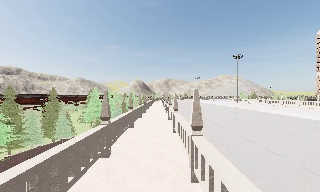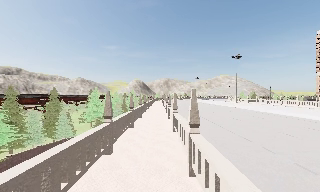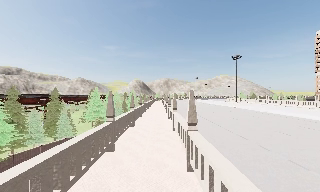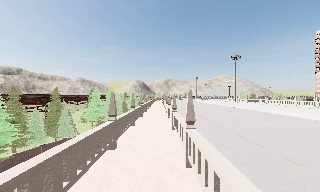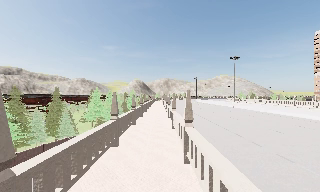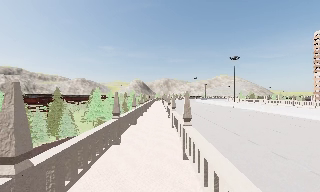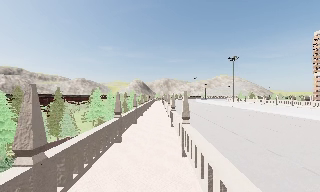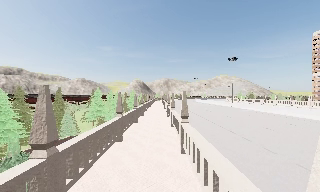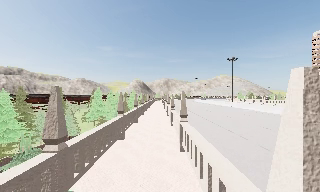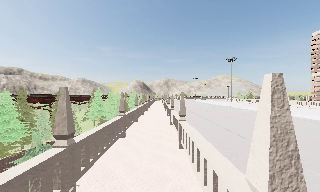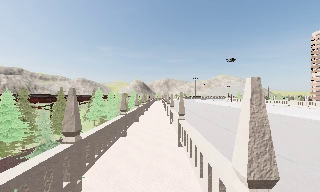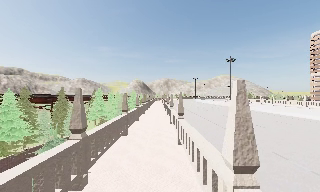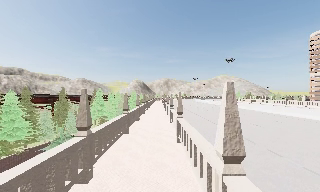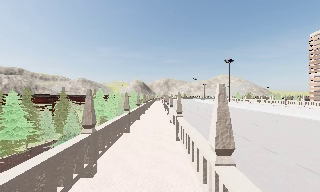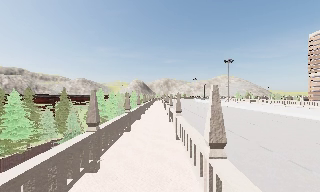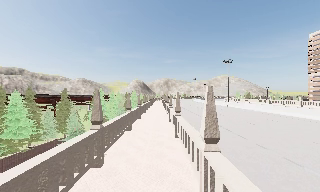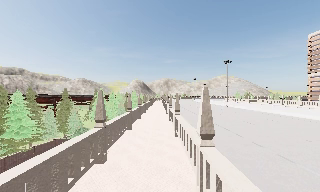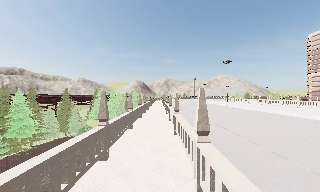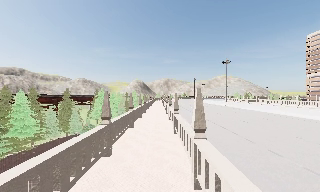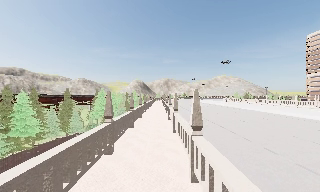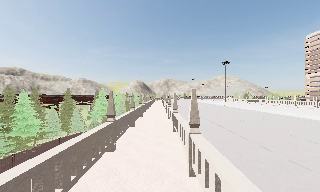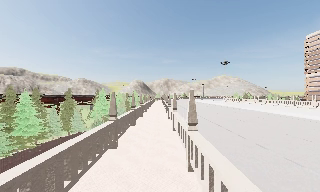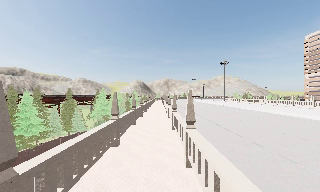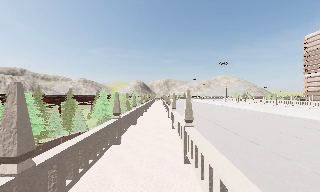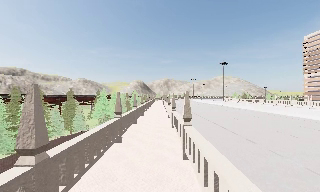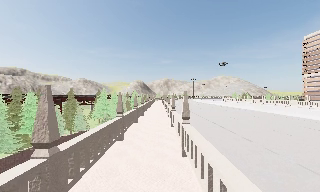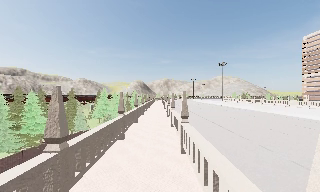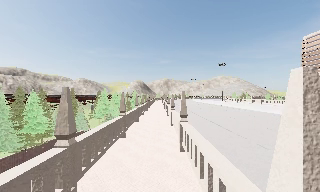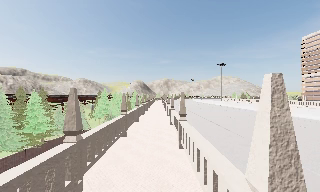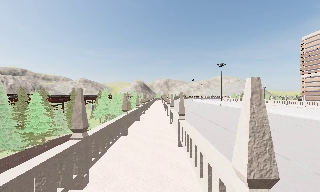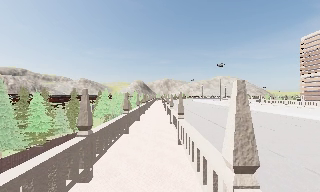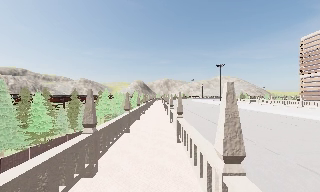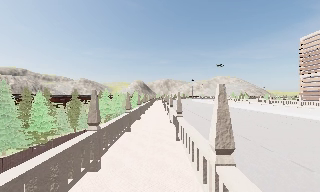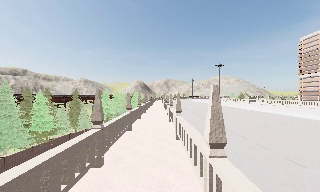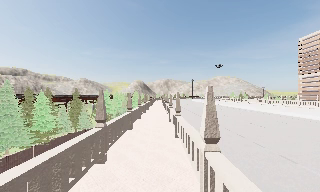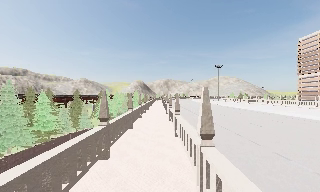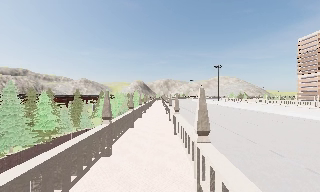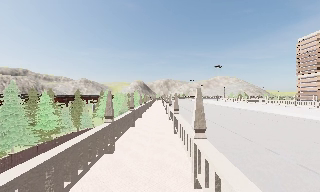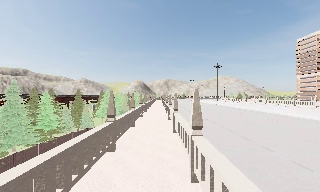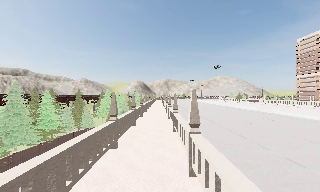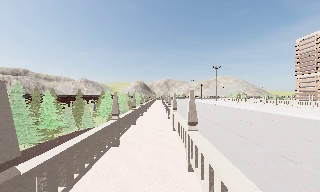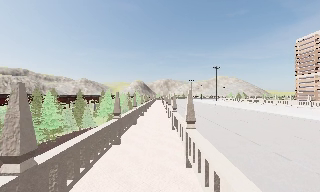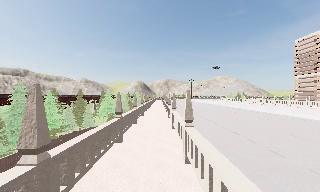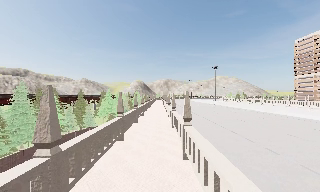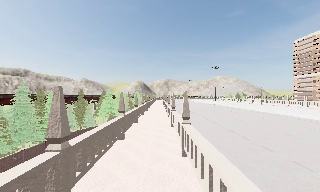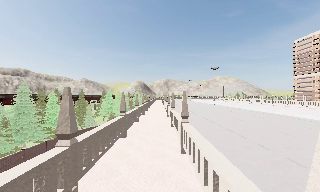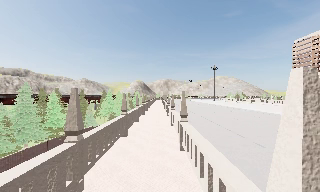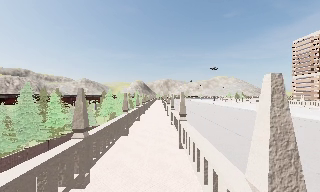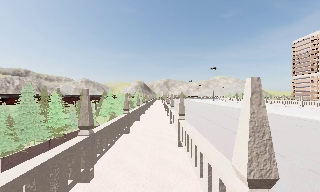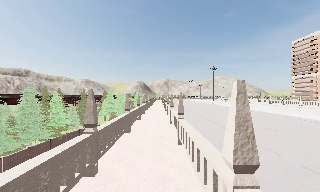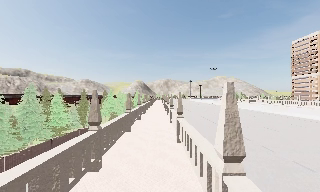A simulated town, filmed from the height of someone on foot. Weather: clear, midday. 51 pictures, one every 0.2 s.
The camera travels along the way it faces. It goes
backward.
0.0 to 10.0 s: The camera travels backward, about 17 m, so what stands in front gets smaller.
The film runs backward here.
